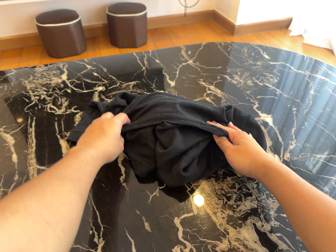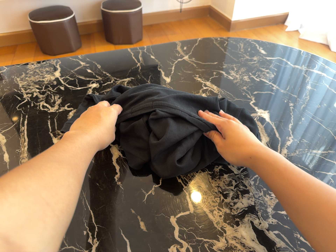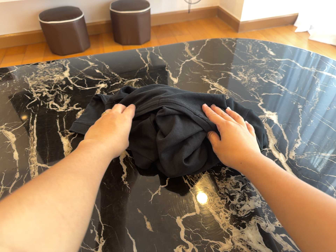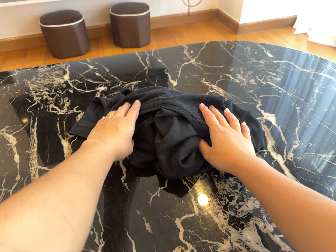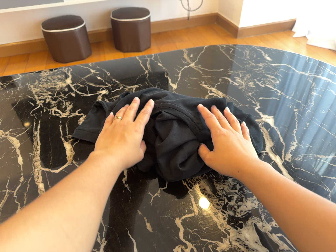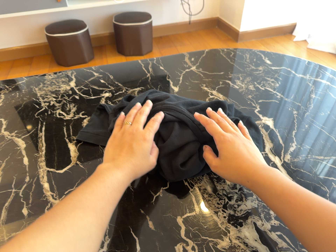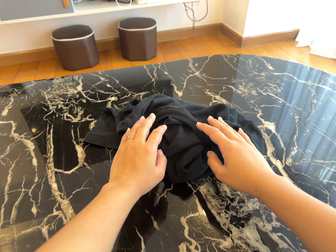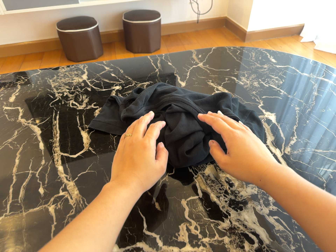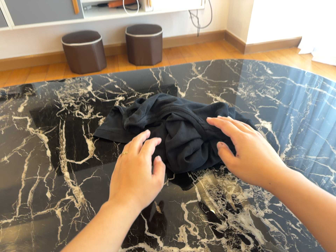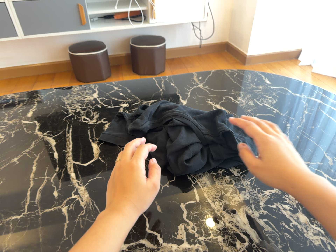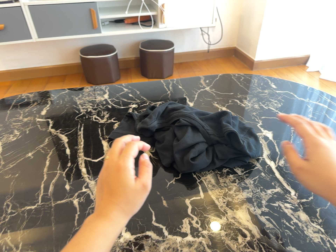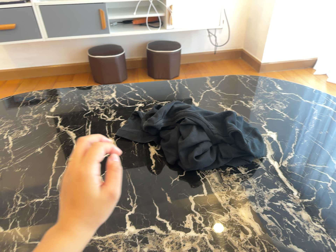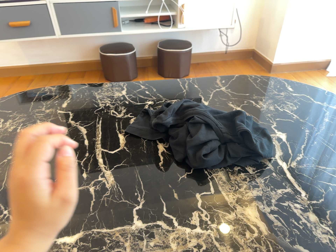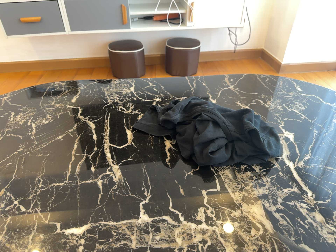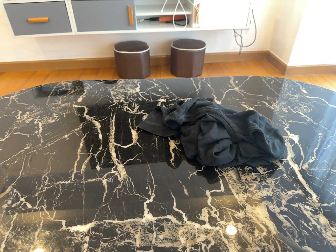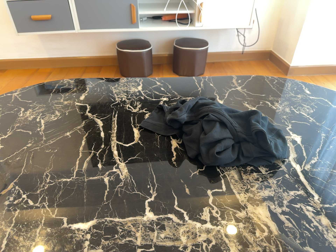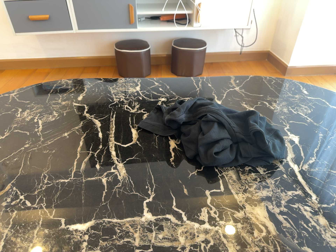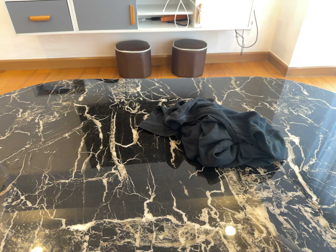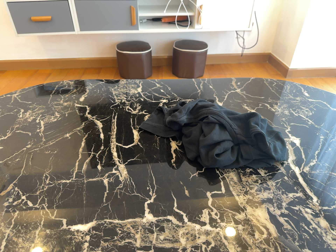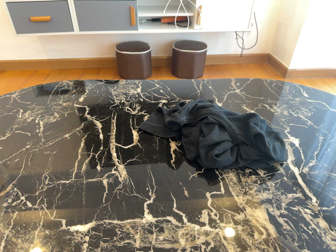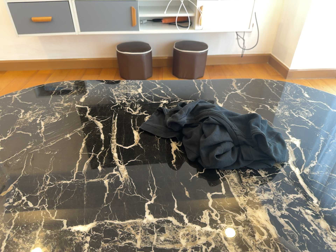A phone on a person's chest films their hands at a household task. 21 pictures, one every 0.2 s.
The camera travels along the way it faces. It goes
backward.
0.0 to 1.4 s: The camera shifts only a little, or ends up much as it began.
1.4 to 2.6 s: The camera travels backward, about 12 cm, so what stands in front gets smaller.
2.6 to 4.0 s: The camera keeps its place and its aim.
The film runs backward here.
